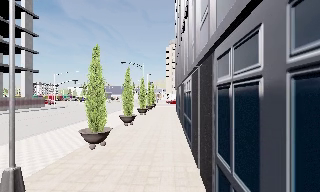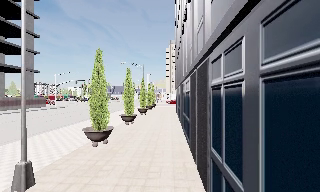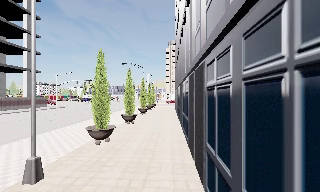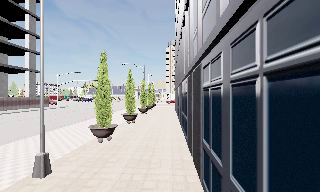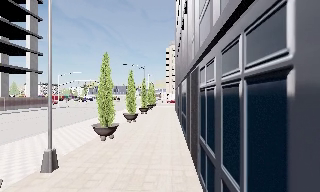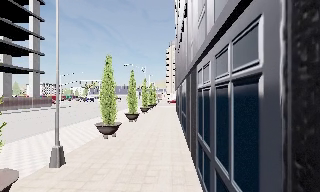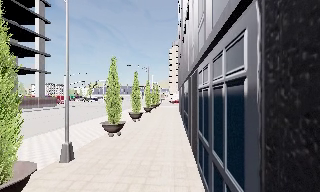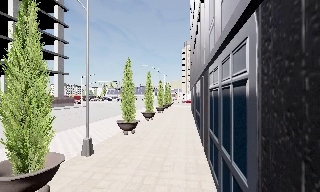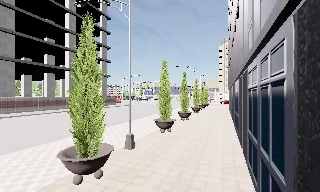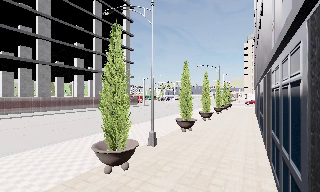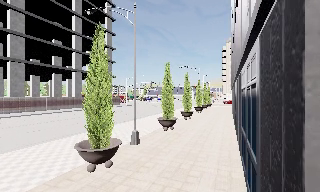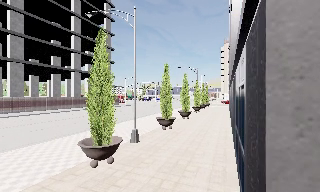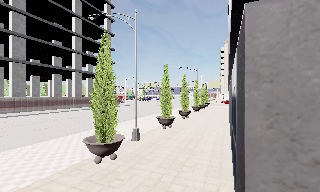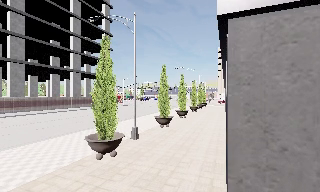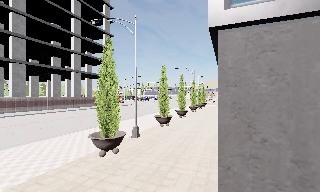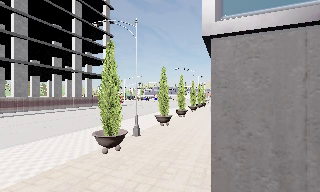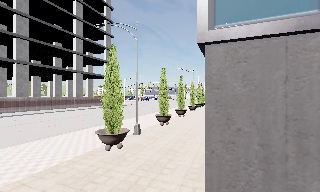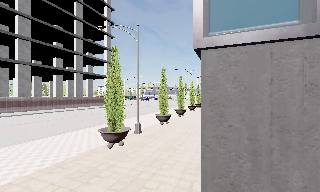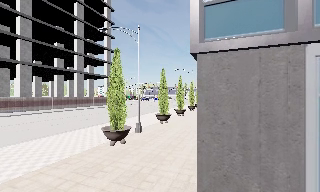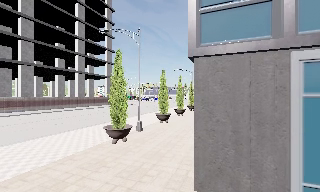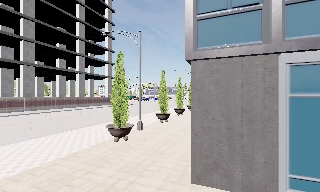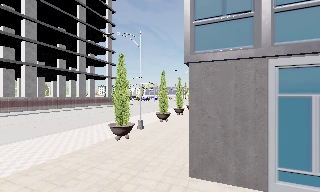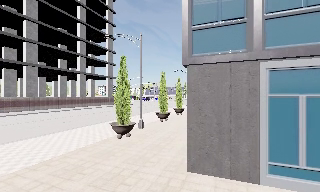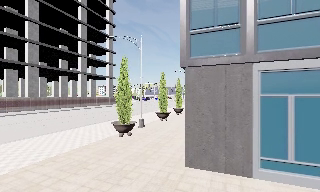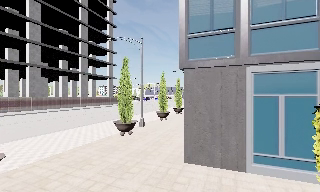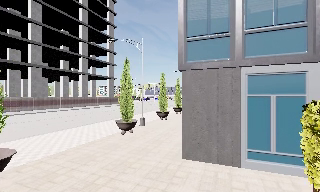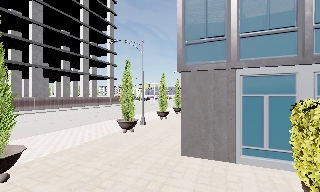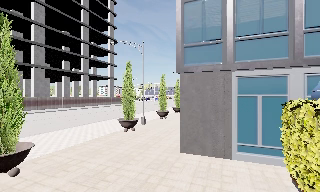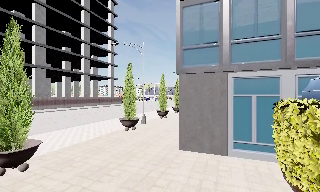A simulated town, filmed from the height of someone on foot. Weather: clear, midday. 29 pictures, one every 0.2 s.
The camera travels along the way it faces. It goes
backward.
0.0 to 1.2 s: The camera travels backward, about 2 m, so what stands in front gets smaller.
1.2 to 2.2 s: The camera pans to its left, which is counterclockwise from overhead, by about 20 degrees. It travels backward, about 1.5 m, so what stands in front gets smaller.
2.2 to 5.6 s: The camera travels backward, about 6 m, so what stands in front gets smaller.
The film runs backward here.
